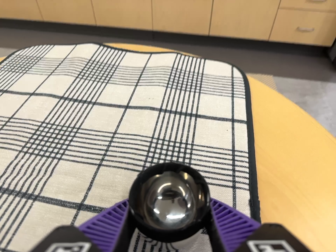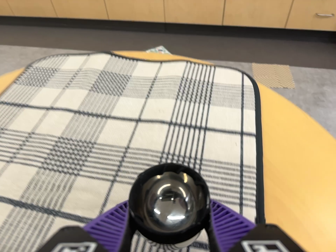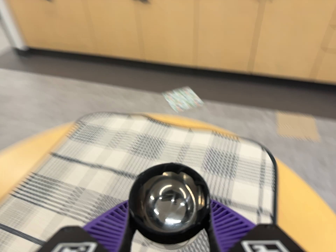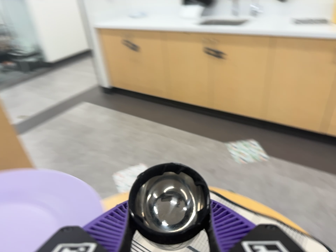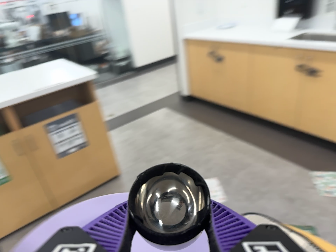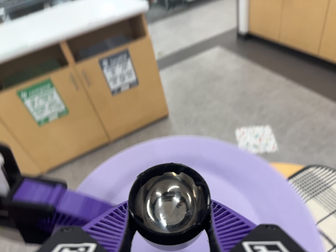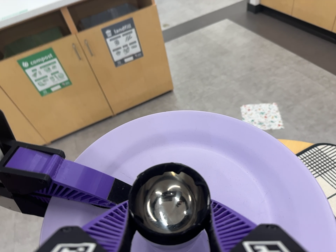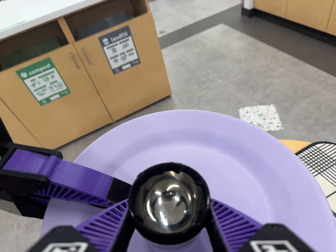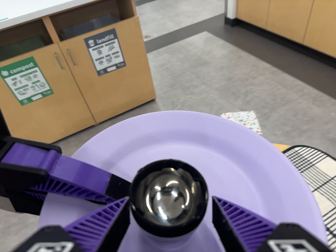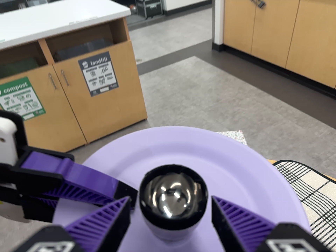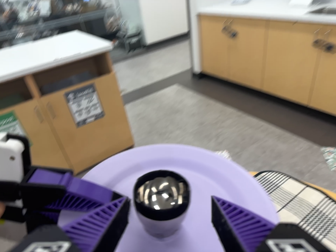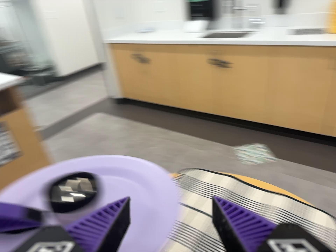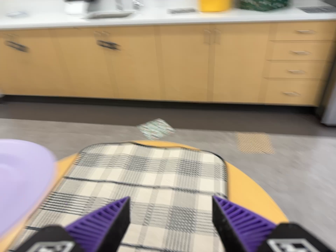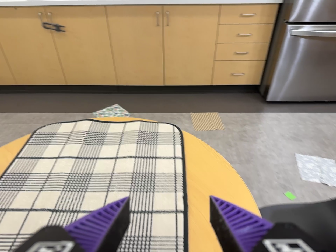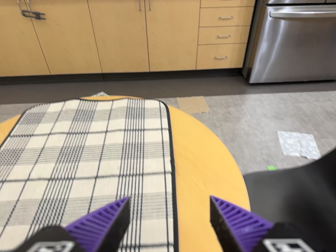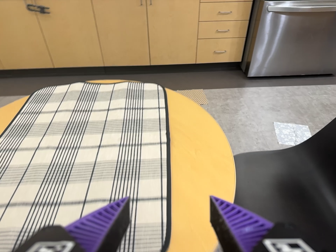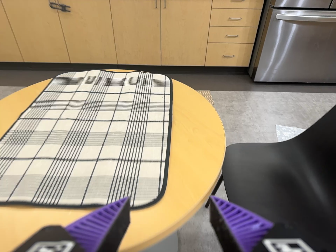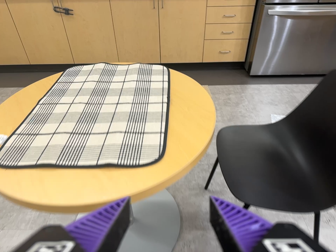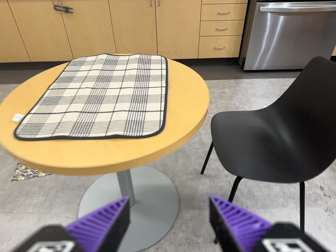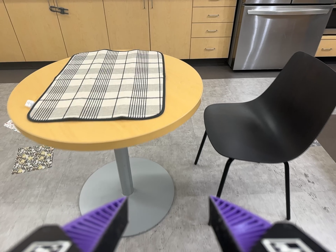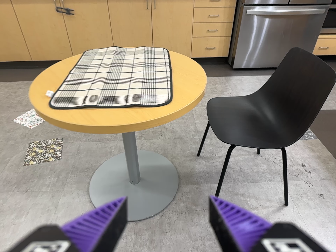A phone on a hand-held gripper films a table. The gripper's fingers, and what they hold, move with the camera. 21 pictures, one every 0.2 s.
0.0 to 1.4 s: The scene slides to the right, as the camera pans about 50 degrees to its left. It travels toward the top of its view, to its left and backward, about 32 cm, so close, fixed things drift downward. It rolls about its line of sight by about 20 degrees, and the scene rotates clockwise.
1.4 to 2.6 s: The camera pans to its right by about 60 degrees. It travels toward the bottom of its view and backward, about 24 cm. Its aim tips toward the top of its view by about 15 degrees. It rolls about its line of sight by about 25 degrees, and the scene rotates counterclockwise.
2.6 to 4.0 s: The camera travels backward and toward the bottom of its view, about 70 cm, so what stands in front gets smaller.
The film runs backward here.
